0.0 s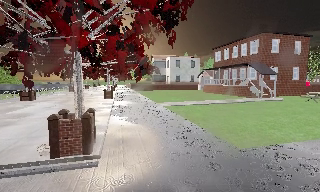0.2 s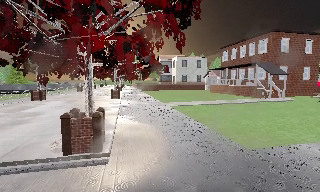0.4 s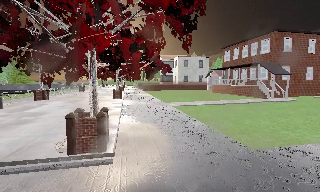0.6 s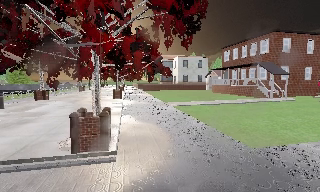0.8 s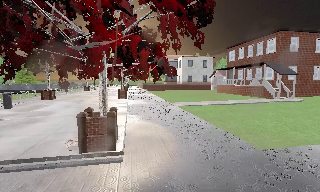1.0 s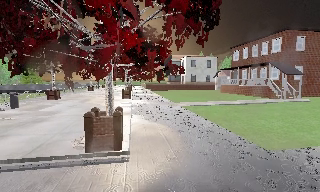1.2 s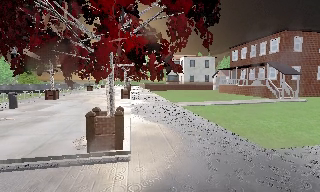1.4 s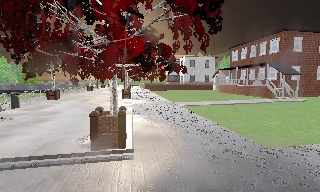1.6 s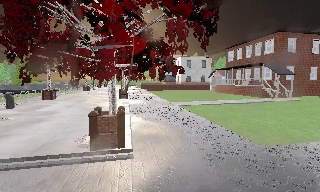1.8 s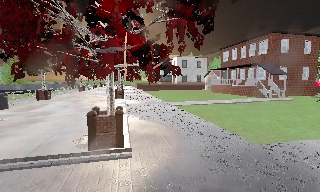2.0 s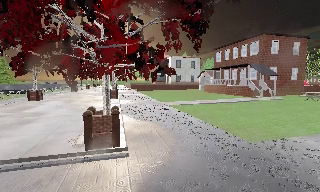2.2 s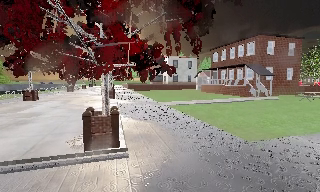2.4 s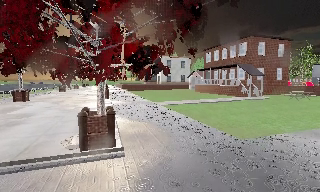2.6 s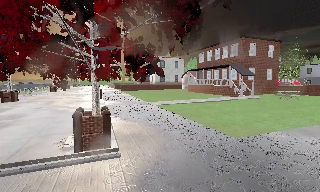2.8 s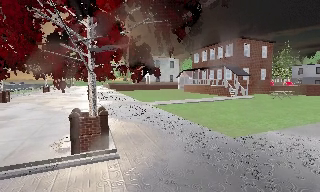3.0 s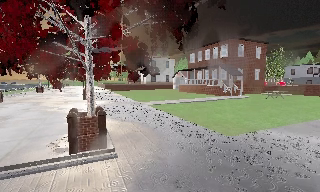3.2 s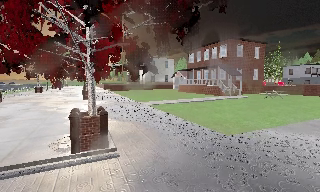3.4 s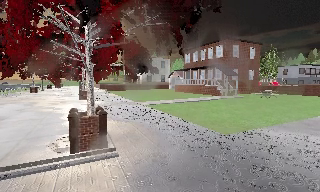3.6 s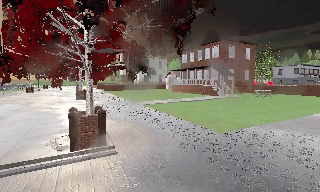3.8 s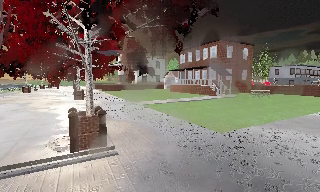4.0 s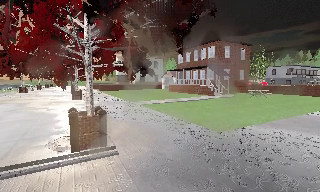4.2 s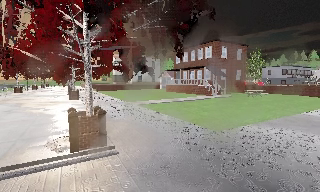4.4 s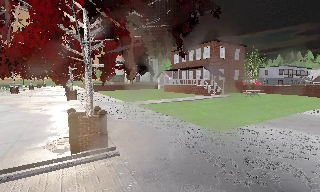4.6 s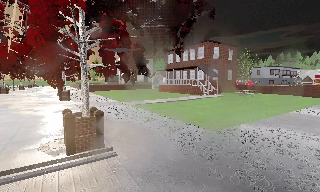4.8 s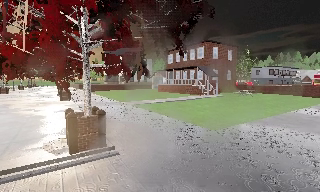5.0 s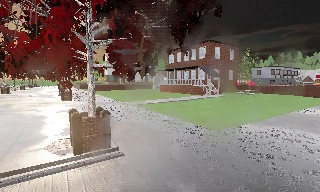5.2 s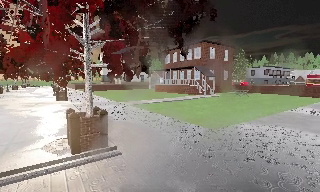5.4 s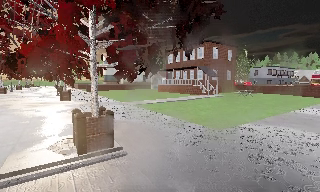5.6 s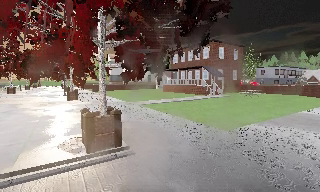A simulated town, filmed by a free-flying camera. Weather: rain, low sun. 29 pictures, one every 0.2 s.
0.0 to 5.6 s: The camera pans to its right, which is clockwise from overhead, by about 20 degrees. It travels to its left and backward, about 2 m.
The film runs forward here.
